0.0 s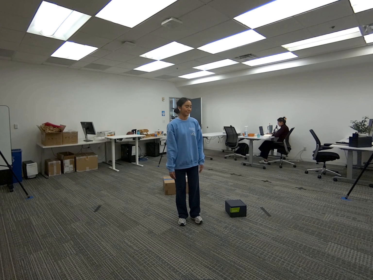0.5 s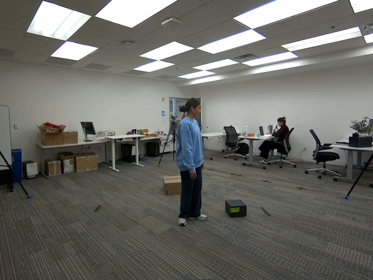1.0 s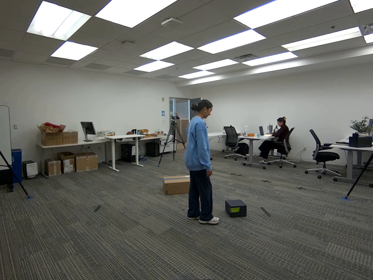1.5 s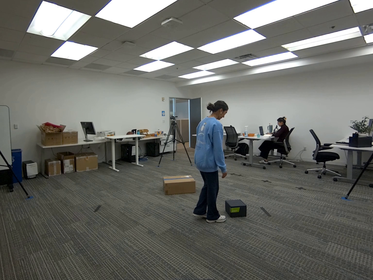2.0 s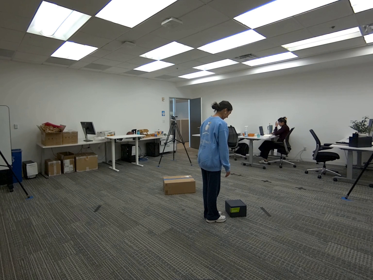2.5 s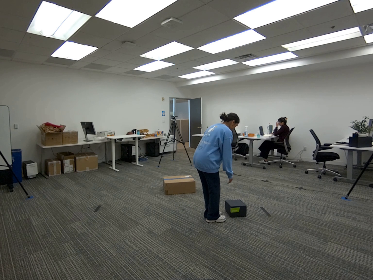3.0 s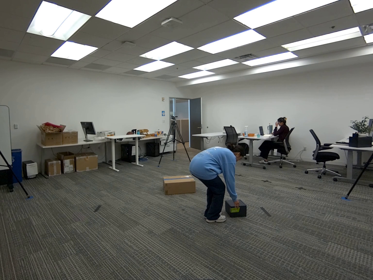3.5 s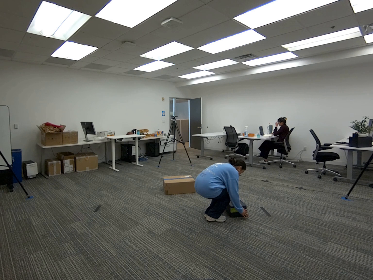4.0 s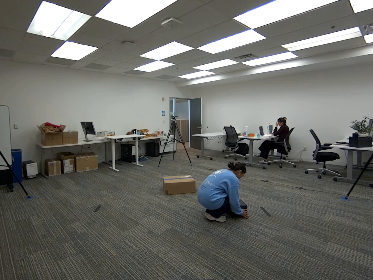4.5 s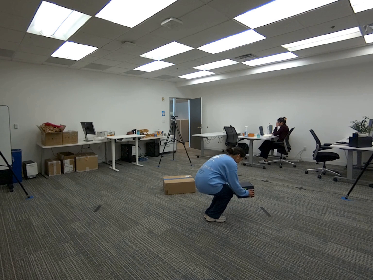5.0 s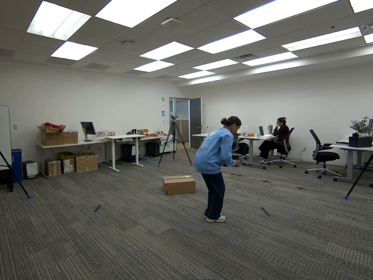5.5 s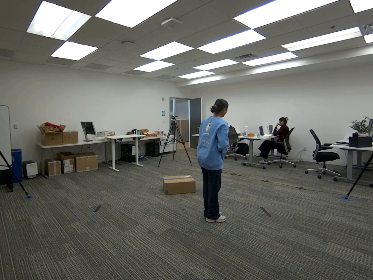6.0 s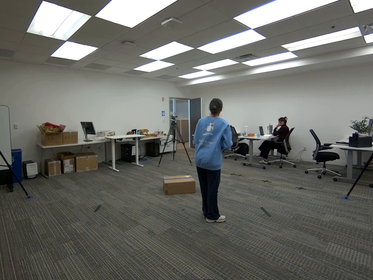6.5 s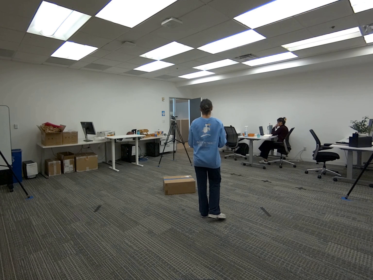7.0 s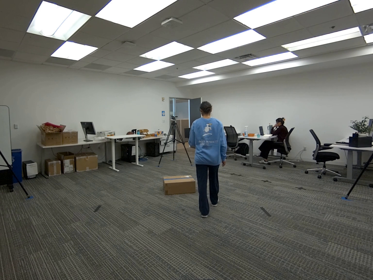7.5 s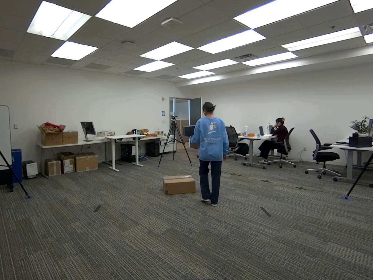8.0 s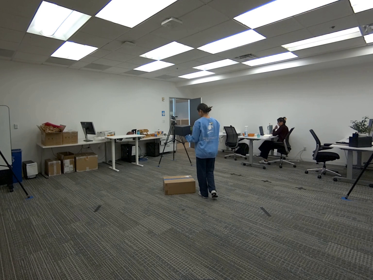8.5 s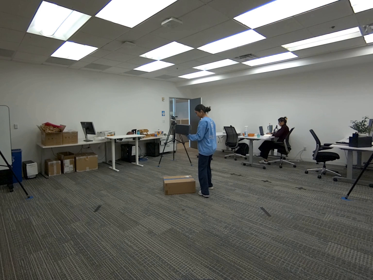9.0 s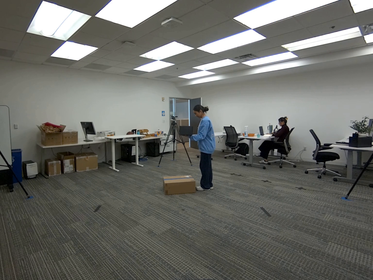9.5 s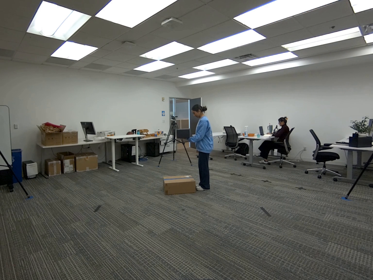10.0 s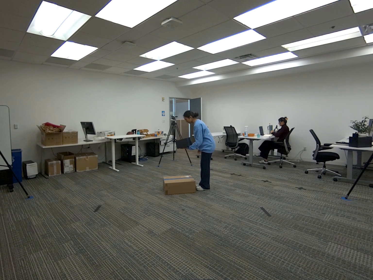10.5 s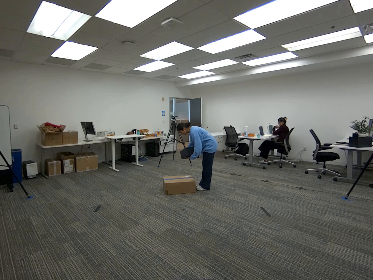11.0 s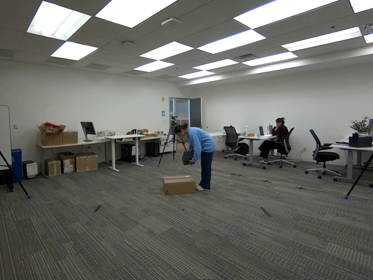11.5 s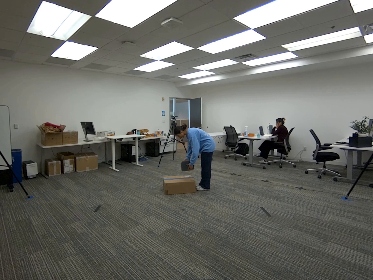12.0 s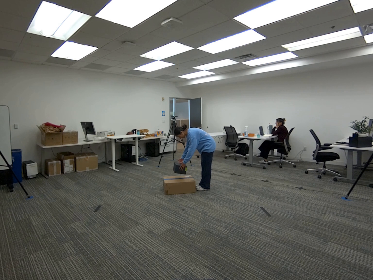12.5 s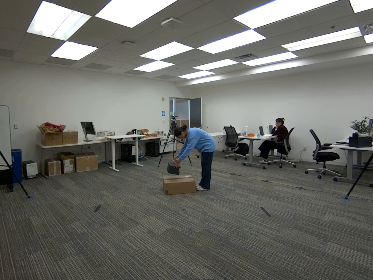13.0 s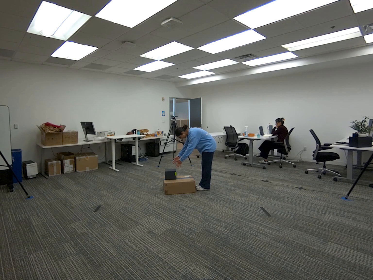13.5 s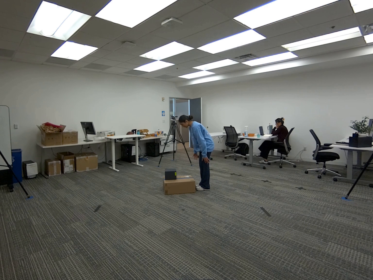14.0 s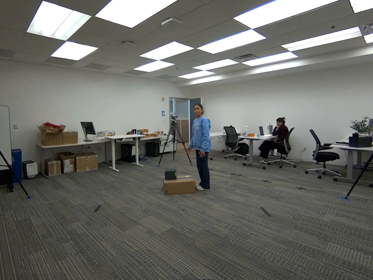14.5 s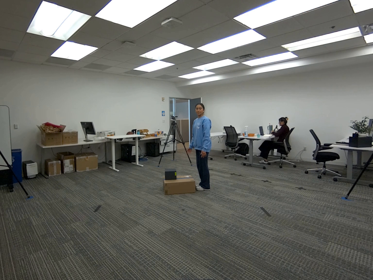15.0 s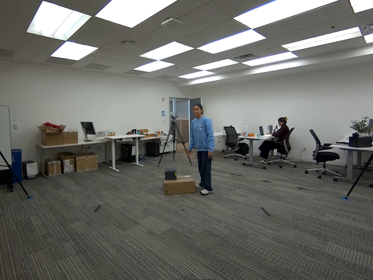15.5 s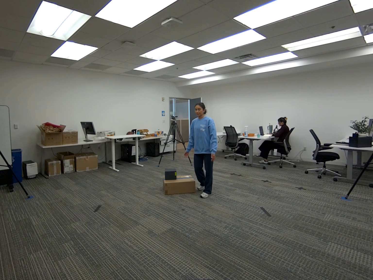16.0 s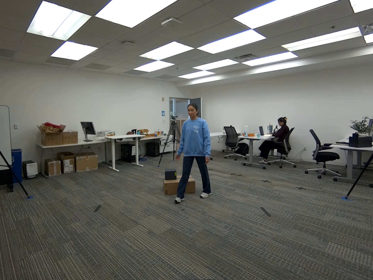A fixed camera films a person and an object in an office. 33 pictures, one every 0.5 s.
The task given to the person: Walk to the black square box, pick the black square box with both hands, and place it to the big brown cardboard box.
